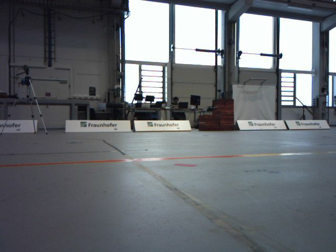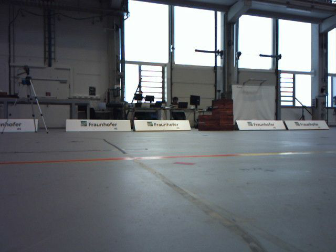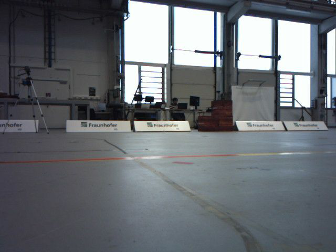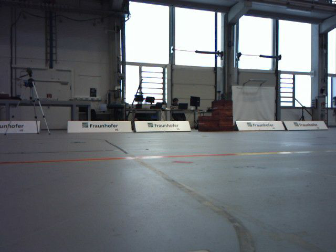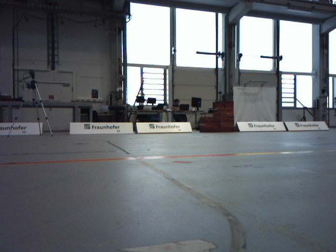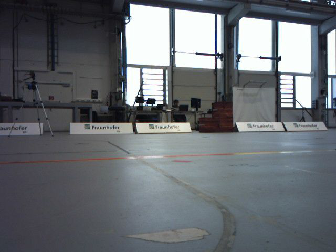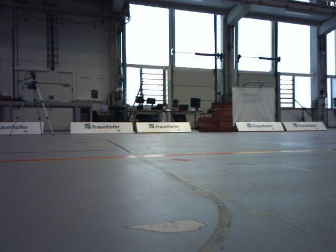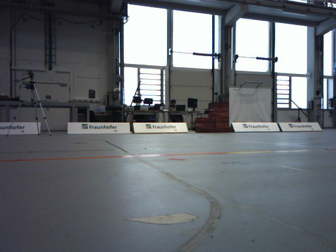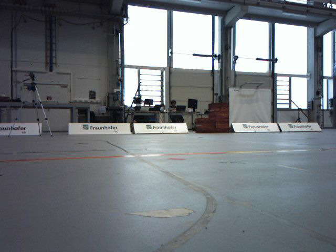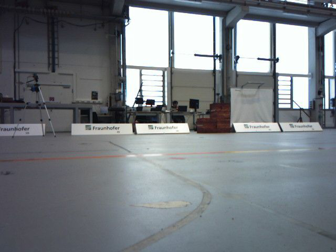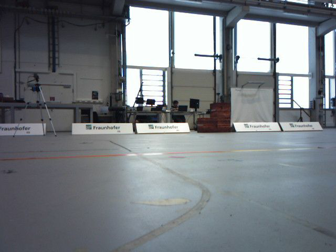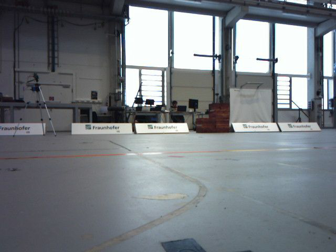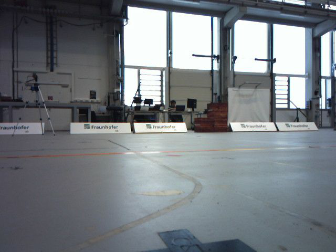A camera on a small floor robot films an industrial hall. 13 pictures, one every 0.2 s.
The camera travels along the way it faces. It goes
backward.
0.0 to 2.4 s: The camera travels backward, about 0.5 m, so what stands in front gets smaller.
The film runs backward here.
